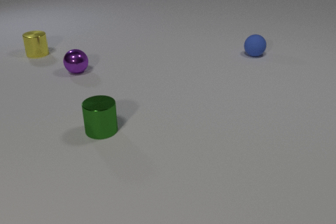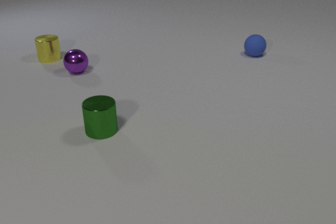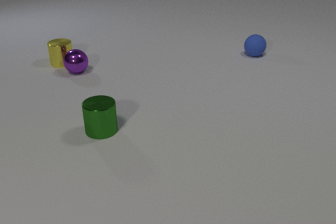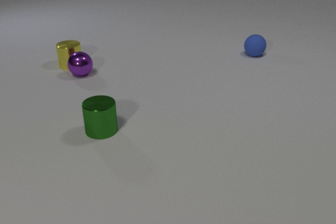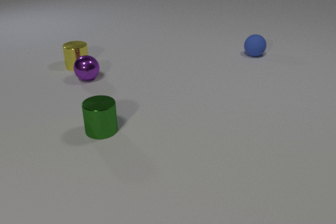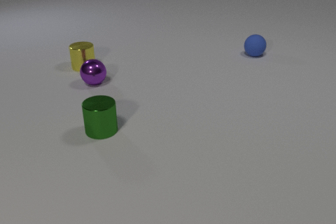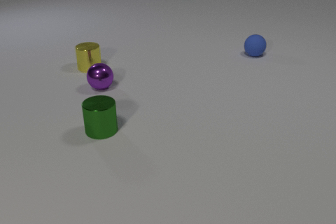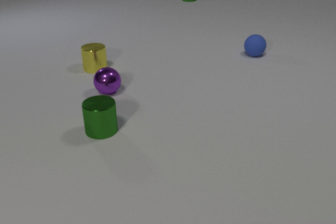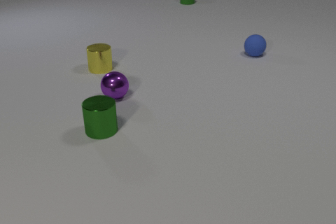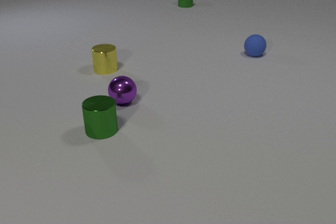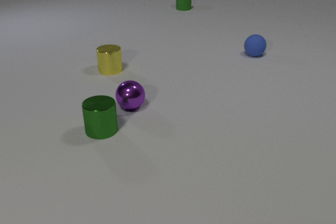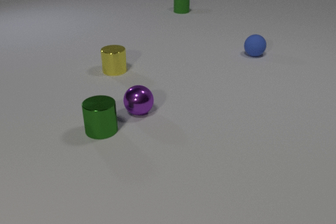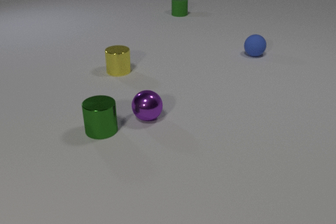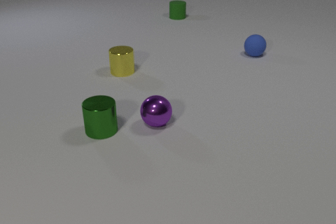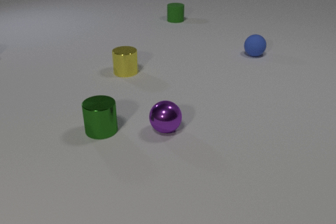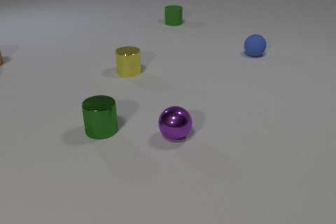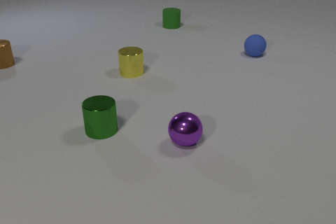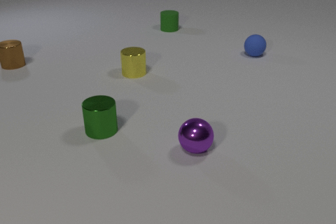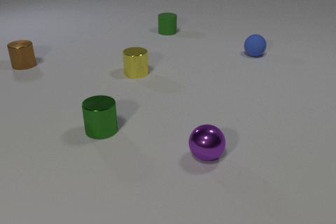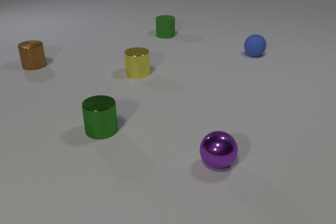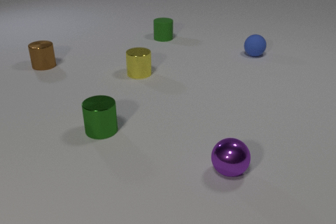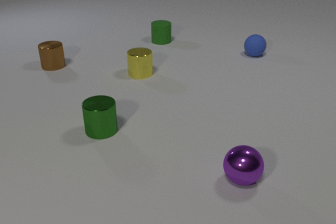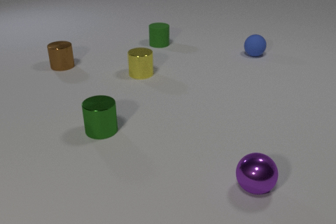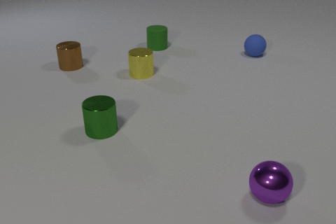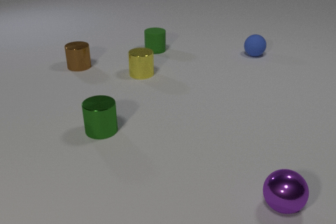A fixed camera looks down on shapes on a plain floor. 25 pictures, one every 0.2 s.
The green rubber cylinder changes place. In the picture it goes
toward the camera.
0.0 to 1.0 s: The yellow metal cylinder slides toward the camera and to the right. The purple metal sphere rolls toward the camera and to the right. The yellow metal cylinder and the purple metal sphere collide.
1.0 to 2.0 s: The yellow metal cylinder slides to the right and toward the camera. The purple metal sphere rolls toward the camera and to the right. The green rubber cylinder comes in at the top edge, slides toward the camera.
2.0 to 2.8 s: The yellow metal cylinder slides to the right and toward the camera. The purple metal sphere rolls toward the camera and to the right. The green rubber cylinder slides toward the camera.
2.8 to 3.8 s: The yellow metal cylinder slides to the right. The purple metal sphere rolls toward the camera and to the right. The green rubber cylinder slides toward the camera. The brown metal cylinder comes in at the left edge, slides to the right and toward the camera.
3.8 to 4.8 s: The purple metal sphere rolls to the right and toward the camera. The green rubber cylinder slides toward the camera. The brown metal cylinder slides to the right.
What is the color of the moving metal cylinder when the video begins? yellow.
How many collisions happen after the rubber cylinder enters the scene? 0.
Are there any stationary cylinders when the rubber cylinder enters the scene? yes.
